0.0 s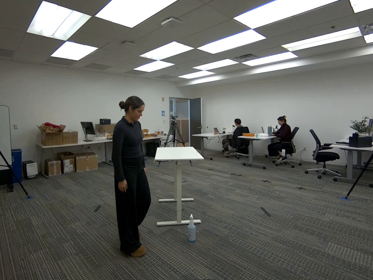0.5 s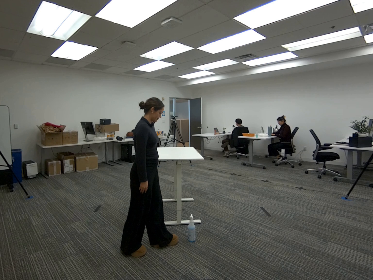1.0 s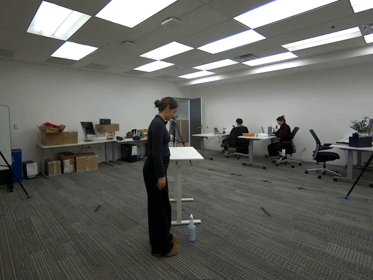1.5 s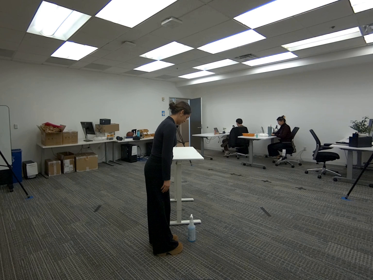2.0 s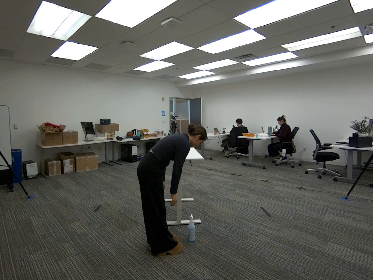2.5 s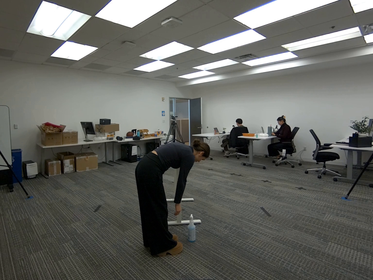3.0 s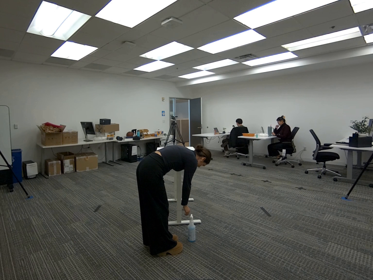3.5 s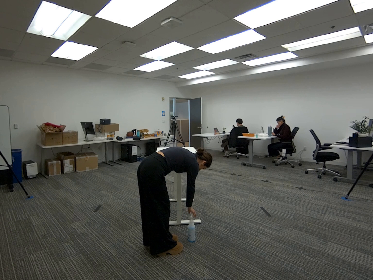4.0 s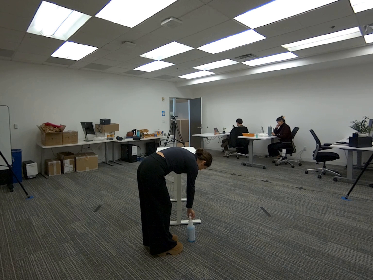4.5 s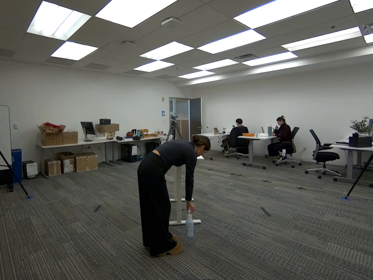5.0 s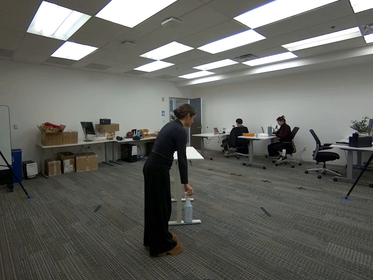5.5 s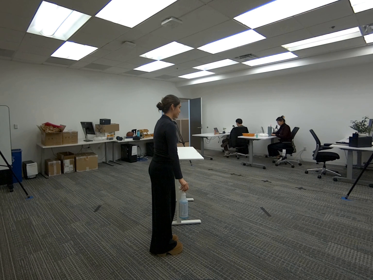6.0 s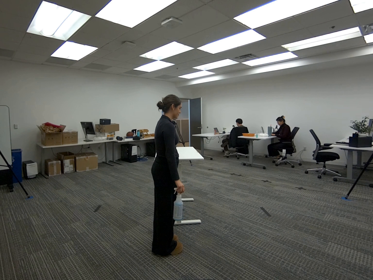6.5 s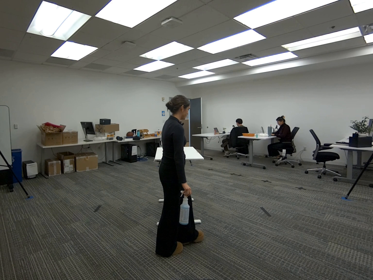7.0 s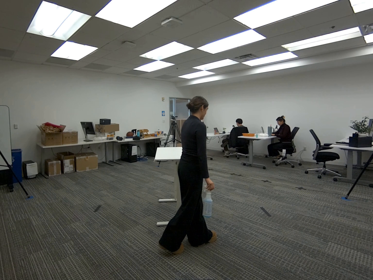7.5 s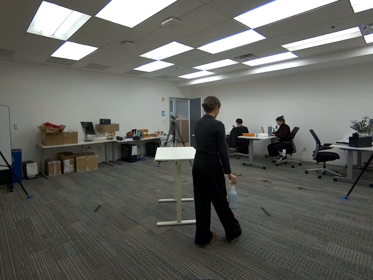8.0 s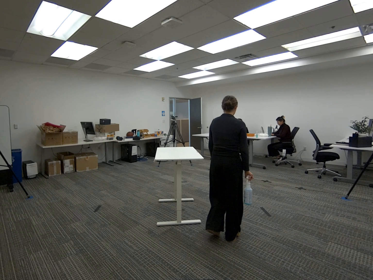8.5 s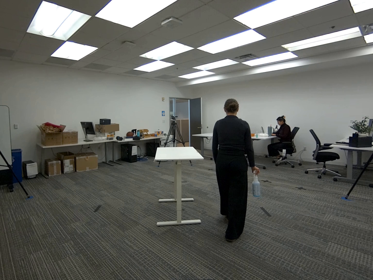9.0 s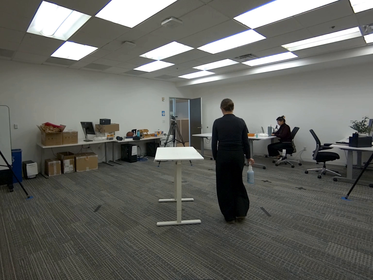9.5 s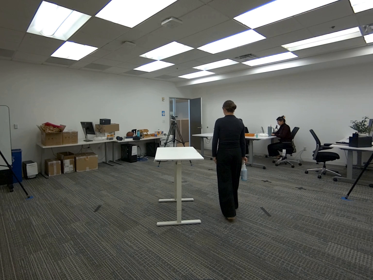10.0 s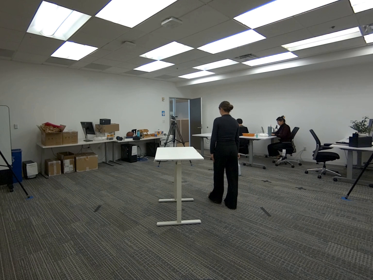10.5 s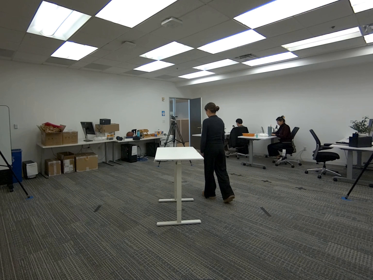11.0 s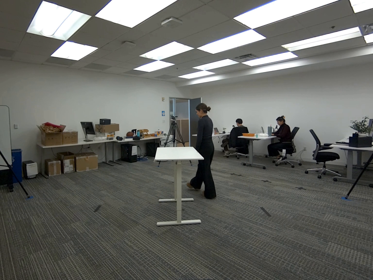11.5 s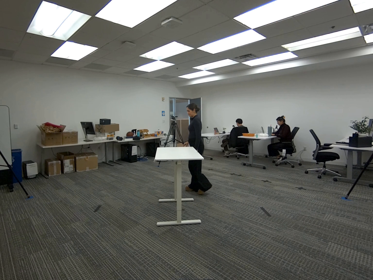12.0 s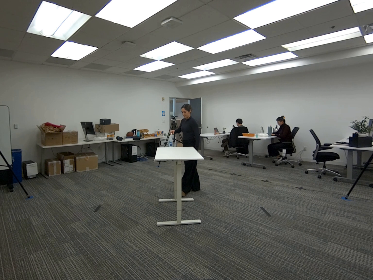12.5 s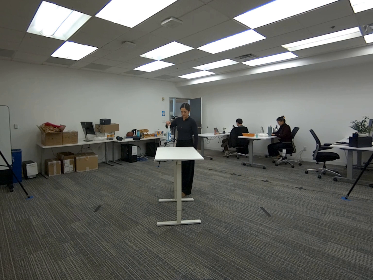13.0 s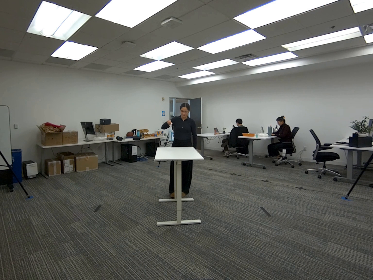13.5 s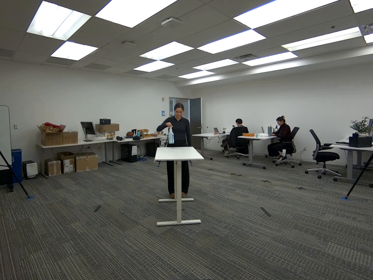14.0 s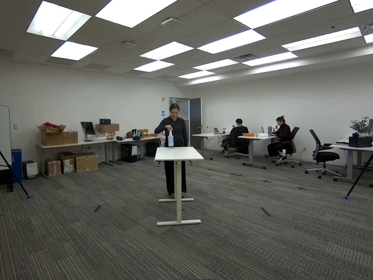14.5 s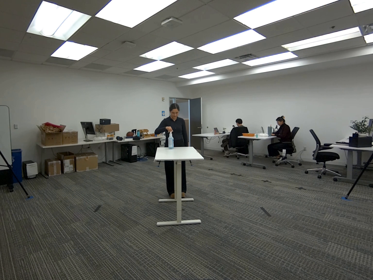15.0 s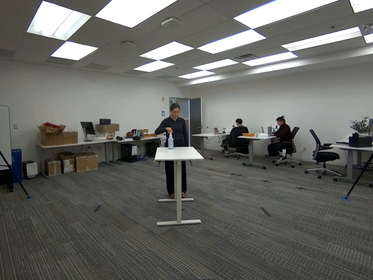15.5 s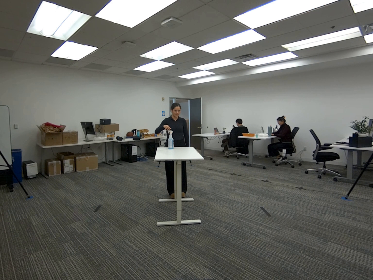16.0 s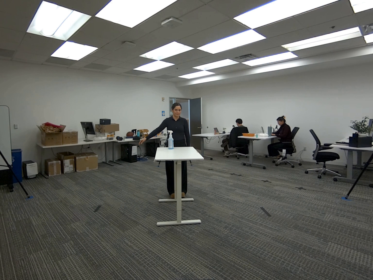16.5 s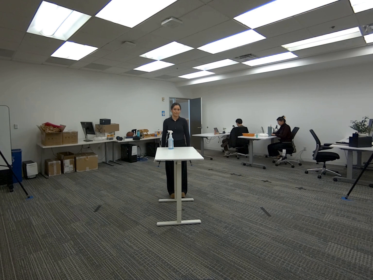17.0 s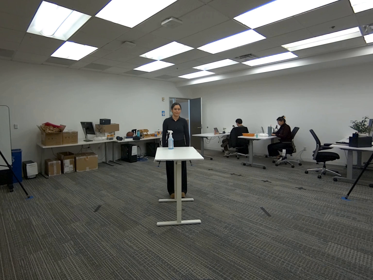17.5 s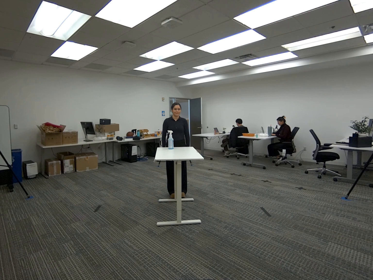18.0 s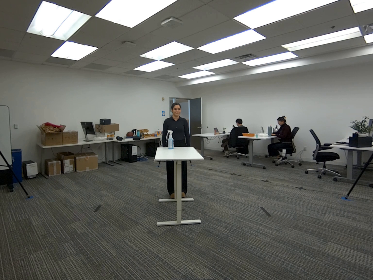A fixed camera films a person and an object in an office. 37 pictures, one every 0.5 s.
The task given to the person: Walk to the spray bottle on the ground, pick up the spray bottle with your right hand and place it on the white desk.
